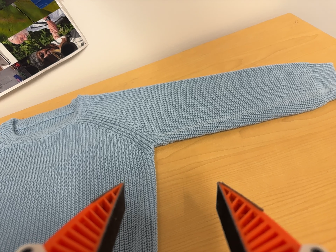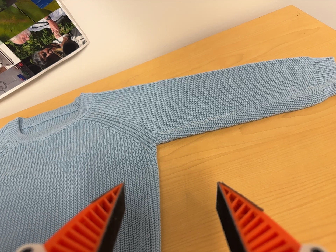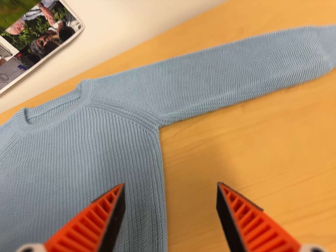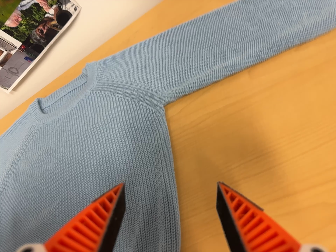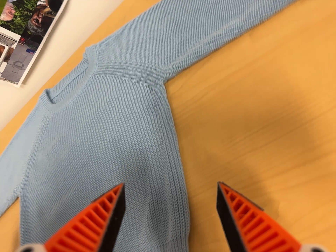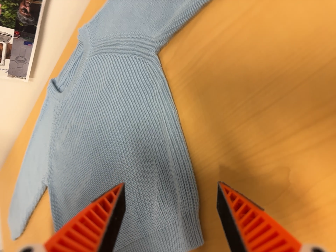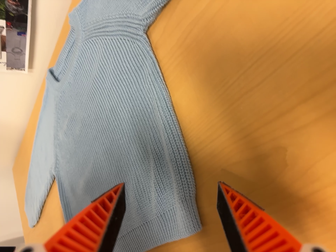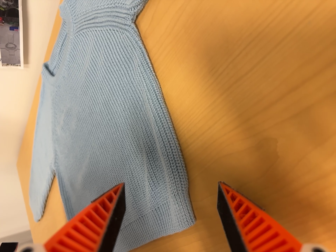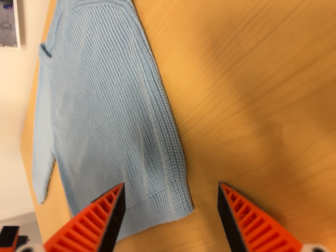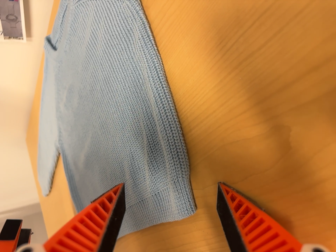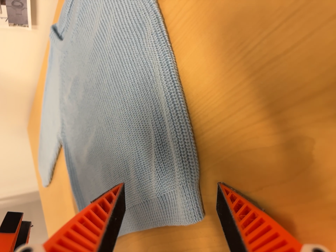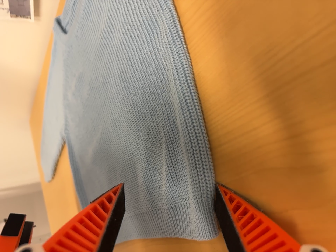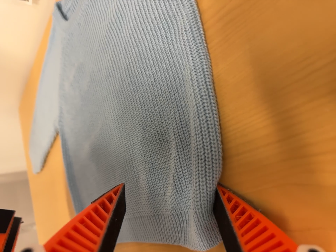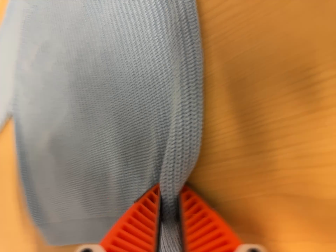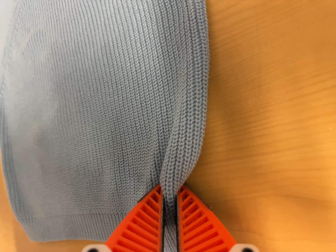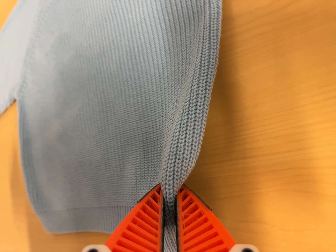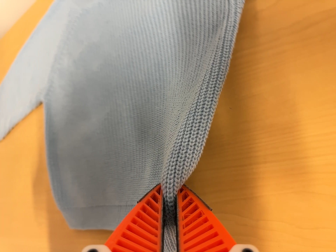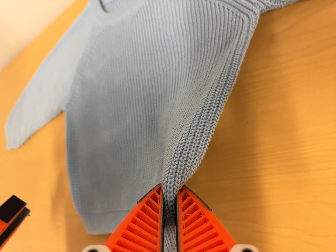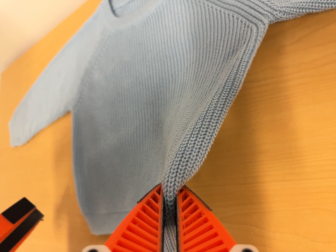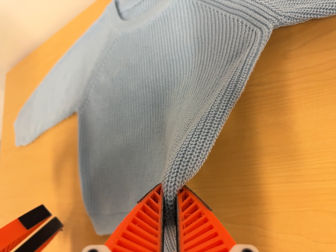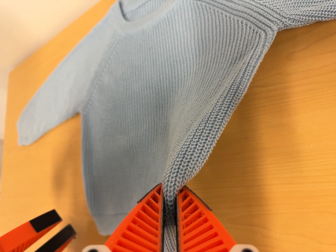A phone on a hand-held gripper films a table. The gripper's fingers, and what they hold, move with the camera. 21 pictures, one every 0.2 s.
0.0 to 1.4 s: The camera pans to its left by about 25 degrees. It travels to its right, about 16 cm. Its aim tips toward the bottom of its view by about 35 degrees, and the scene shifts upward. It rolls about its line of sight by about 30 degrees, and the scene rotates counterclockwise.
1.4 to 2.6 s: The camera pans to its right by about 10 degrees. It travels forward, to its left and toward the top of its view, about 10 cm, so what stands in front looms larger. Its aim tips toward the bottom of its view by about 10 degrees. It rolls about its line of sight by about 15 degrees, and the scene rotates clockwise.
2.6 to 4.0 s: The camera travels to its left and backward, about 12 cm, so close, fixed things drift to the right. It rolls about its line of sight by about 10 degrees, and the scene rotates clockwise.
The film runs forward here.
